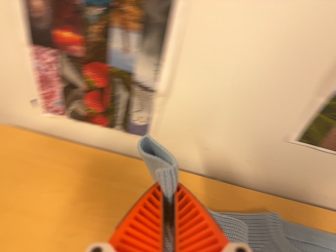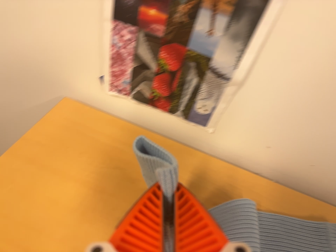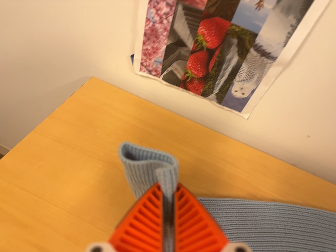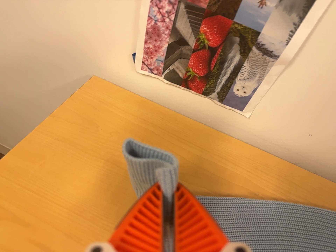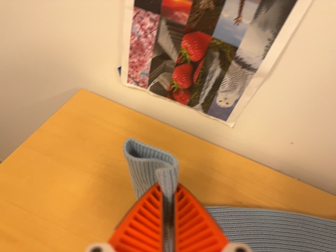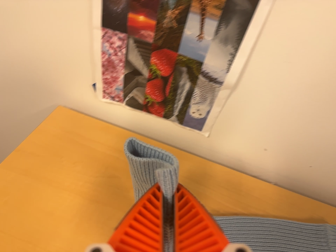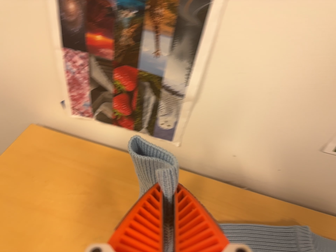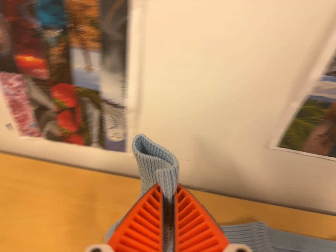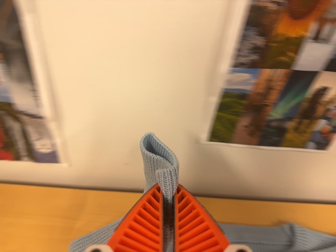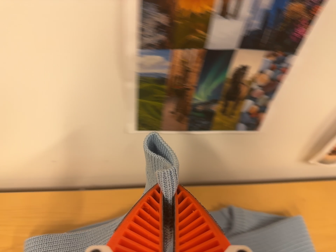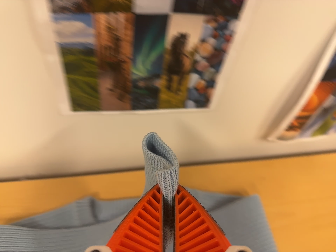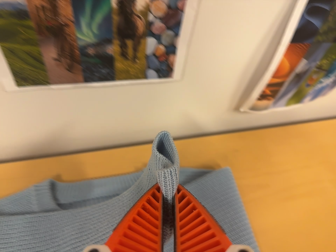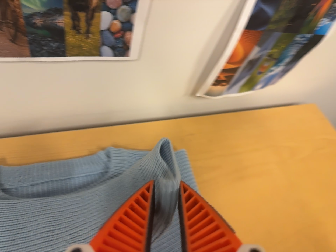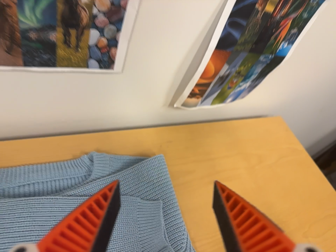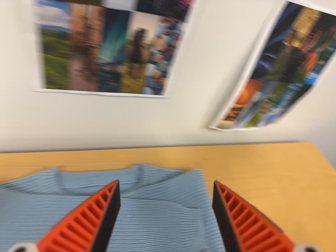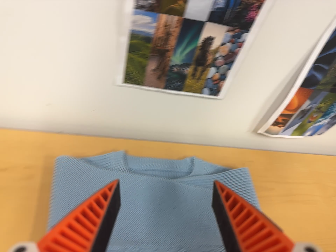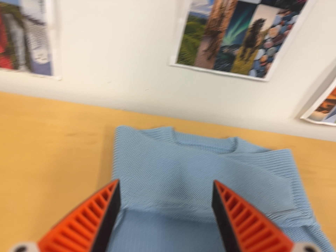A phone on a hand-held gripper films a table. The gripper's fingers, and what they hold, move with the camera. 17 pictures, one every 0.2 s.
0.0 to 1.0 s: The camera travels to its left, about 7 cm, so close, fixed things drift to the right.
1.0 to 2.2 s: The scene slides to the left, as the camera pans about 25 degrees to its right. It travels to its right, about 34 cm, so close, fixed things drift to the left. Its aim tips toward the bottom of its view by about 10 degrees, and the scene shifts upward. It rolls about its line of sight by about 25 degrees, and the scene rotates counterclockwise.
2.2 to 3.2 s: The camera travels backward, toward the bottom of its view and to its left, about 24 cm, so what stands in front gets smaller. Its aim tips toward the top of its view by about 10 degrees. It rolls about its line of sight by about 10 degrees, and the scene rotates clockwise.
The film runs forward here.
